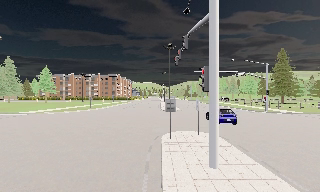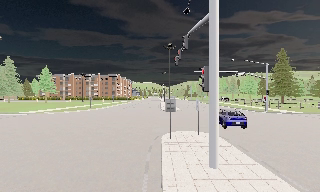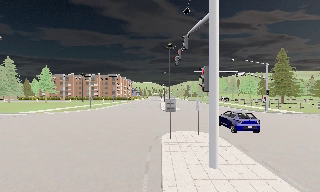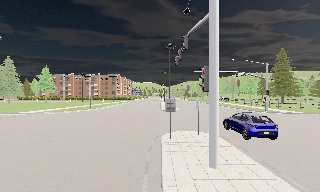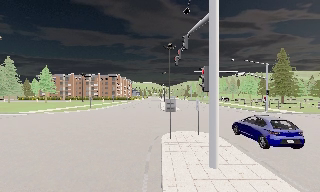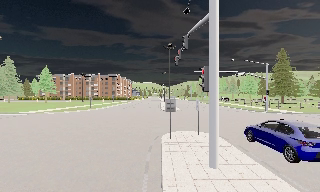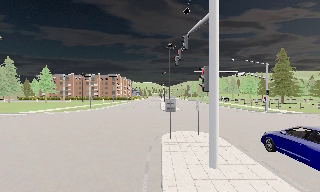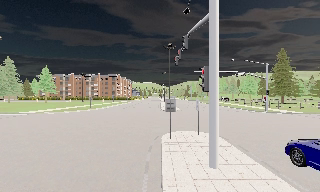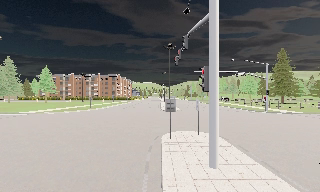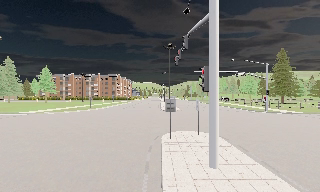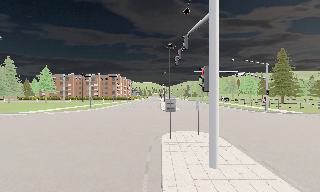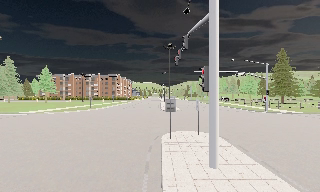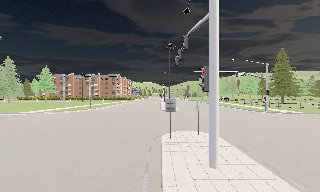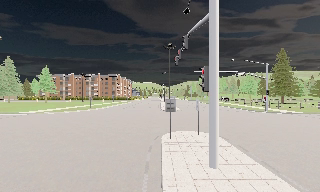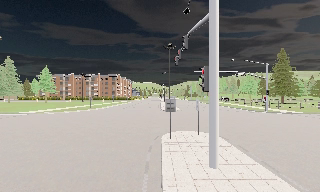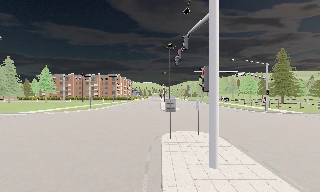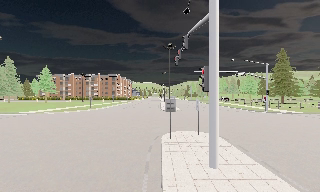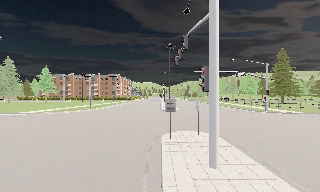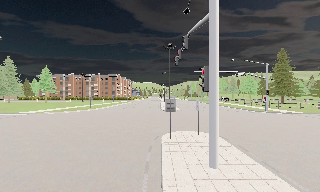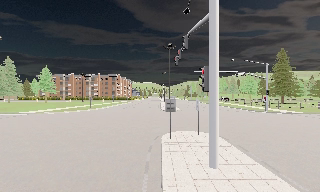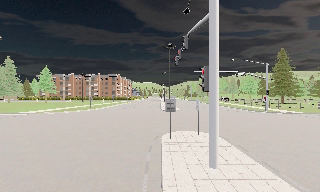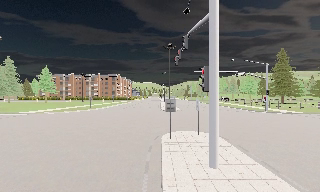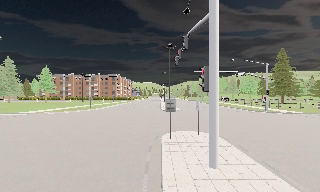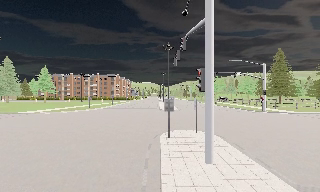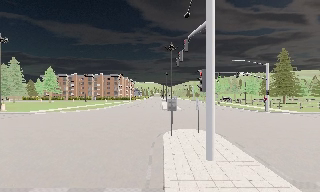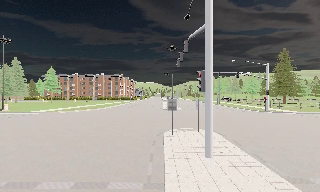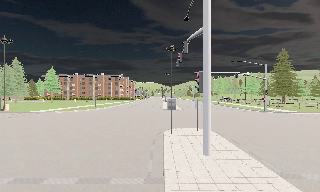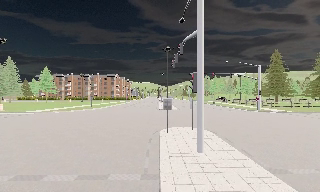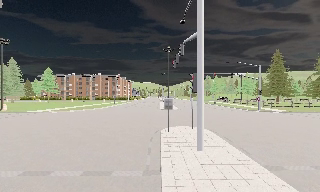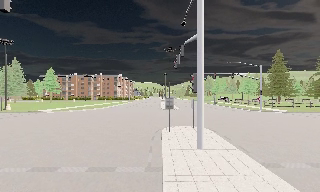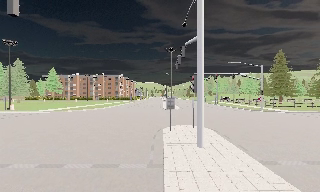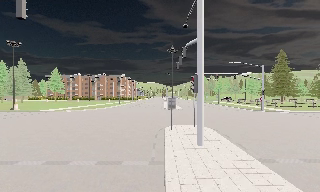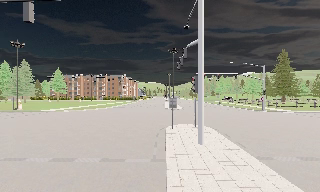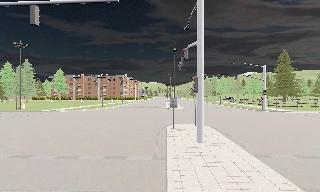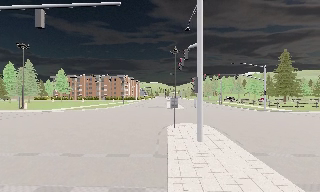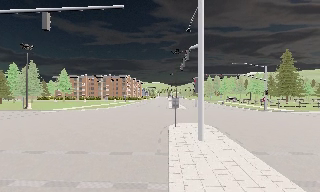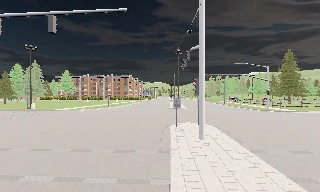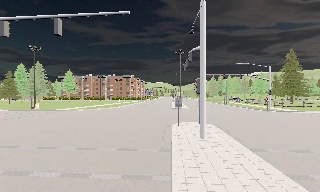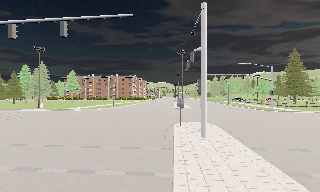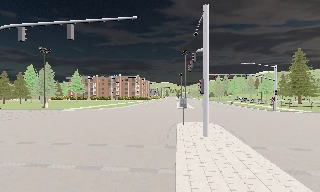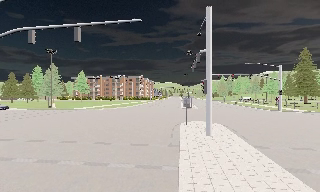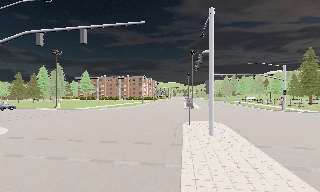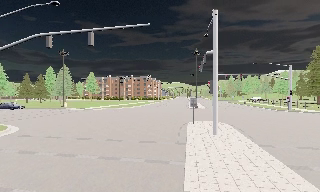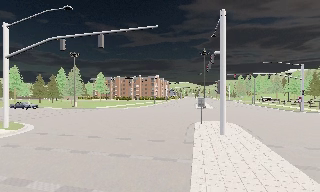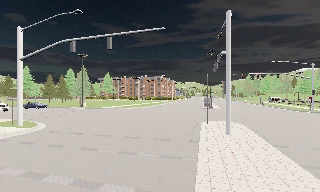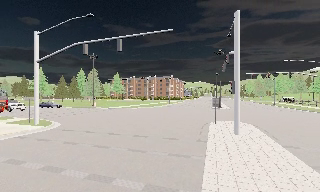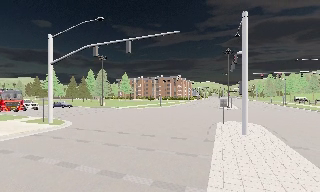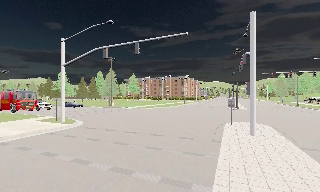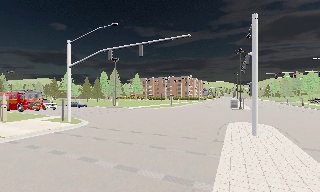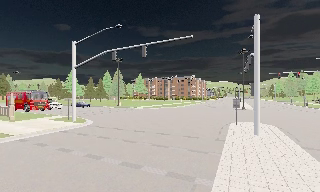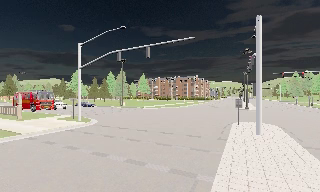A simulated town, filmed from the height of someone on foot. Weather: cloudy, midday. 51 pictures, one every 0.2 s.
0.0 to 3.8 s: The camera keeps its place and its aim.
3.8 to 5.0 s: The camera travels backward, about 1 m, so what stands in front gets smaller. It gains speed.
5.0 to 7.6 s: The camera travels backward, about 3 m, so what stands in front gets smaller.
7.6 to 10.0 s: The camera swings to its left by about 20 degrees, and the scene slides to the right. It travels backward, about 3 m, so what stands in front gets smaller.
The film runs backward here.
